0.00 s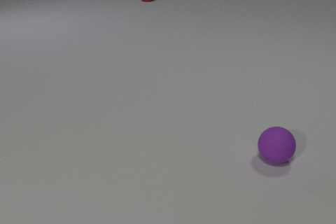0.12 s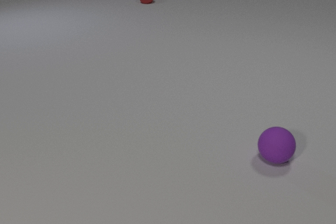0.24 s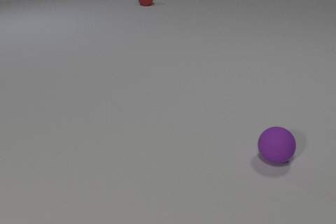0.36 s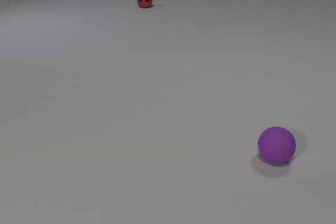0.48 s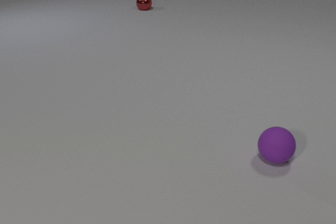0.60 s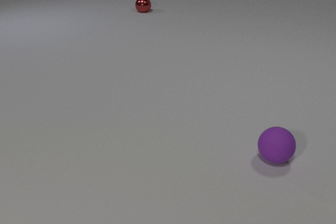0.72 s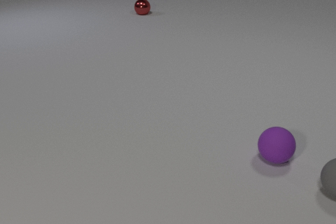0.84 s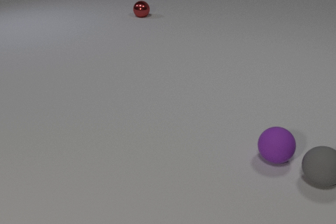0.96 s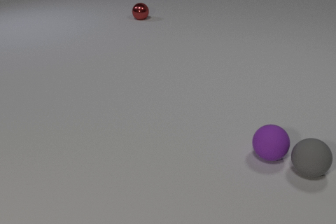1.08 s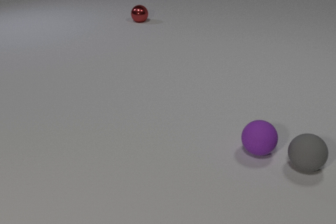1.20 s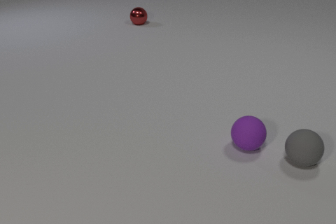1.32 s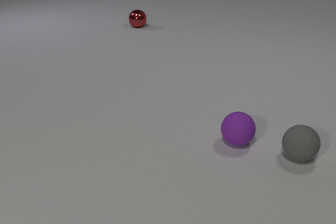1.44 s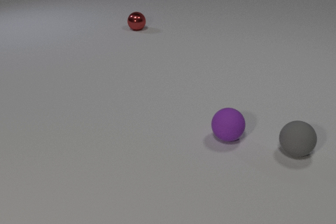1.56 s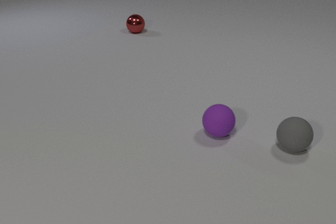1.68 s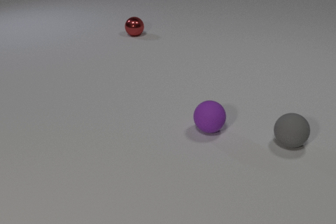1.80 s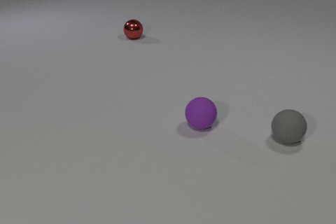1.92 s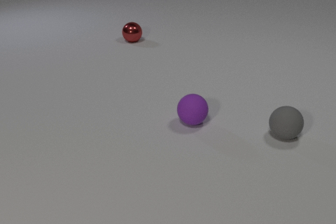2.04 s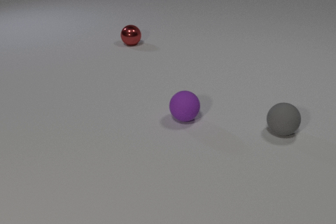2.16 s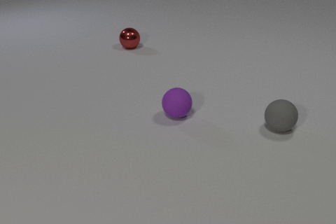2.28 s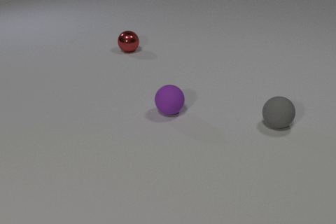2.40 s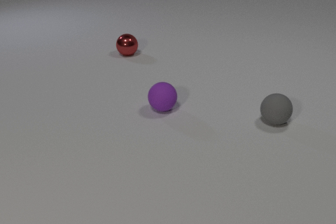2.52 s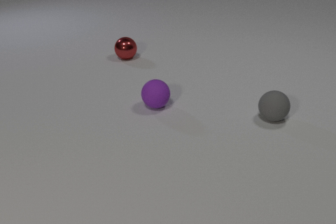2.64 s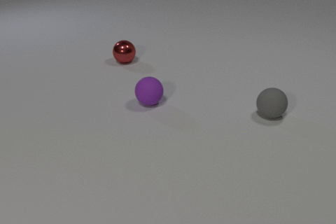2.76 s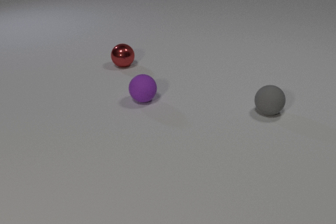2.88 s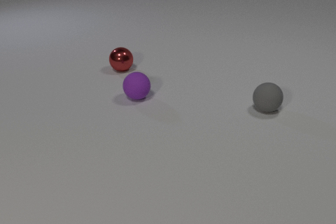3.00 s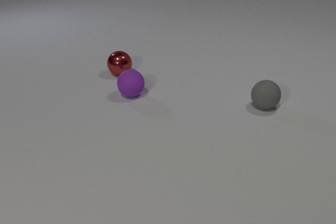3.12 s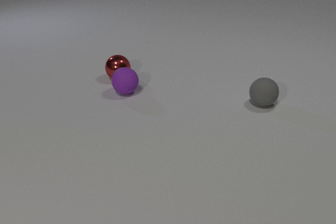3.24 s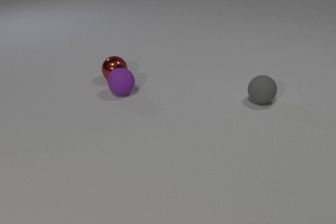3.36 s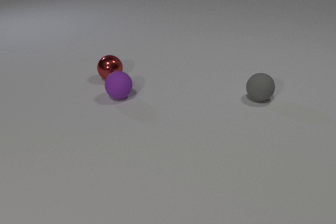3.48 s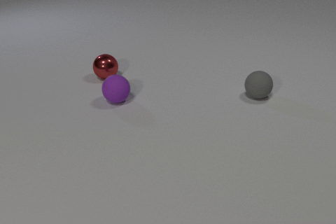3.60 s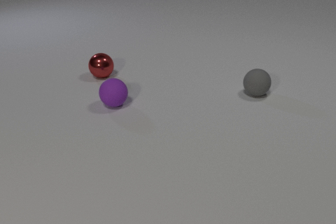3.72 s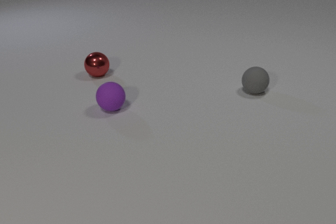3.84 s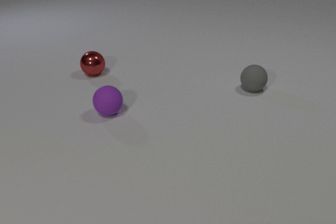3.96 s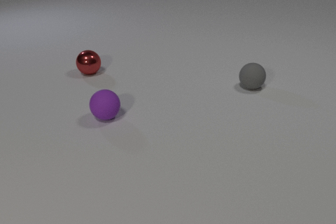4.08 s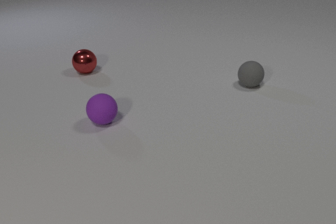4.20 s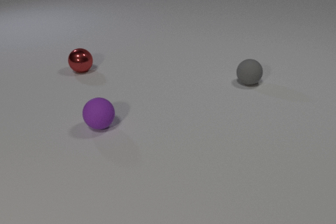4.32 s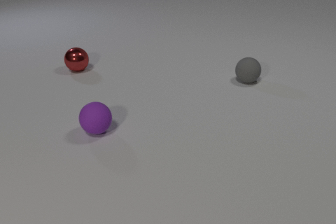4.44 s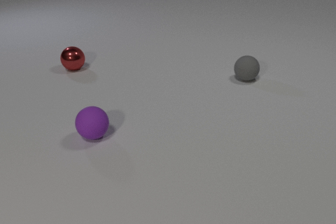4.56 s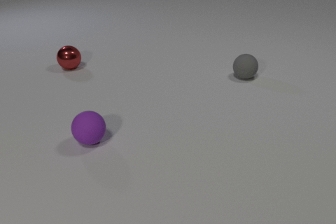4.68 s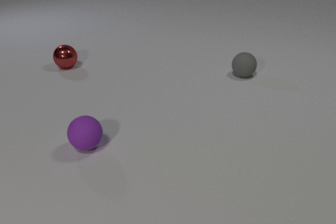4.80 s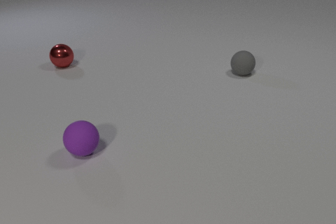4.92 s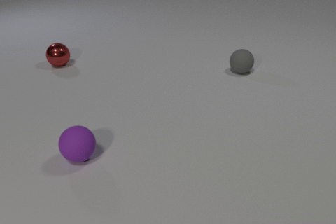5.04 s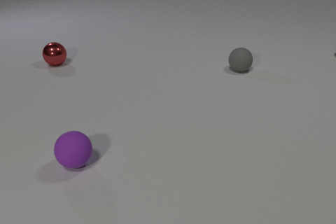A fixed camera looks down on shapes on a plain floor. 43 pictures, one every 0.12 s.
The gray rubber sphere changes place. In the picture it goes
away from the camera.
The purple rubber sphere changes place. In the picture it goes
to the left.
0.00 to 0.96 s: The gray rubber sphere comes in at the right edge, rolls to the left and away from the camera. The red metal sphere rolls toward the camera. The gray rubber sphere and the purple rubber sphere collide.
0.96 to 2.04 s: The gray rubber sphere rolls away from the camera and to the left. The purple rubber sphere rolls to the left and away from the camera. The red metal sphere rolls toward the camera.
2.04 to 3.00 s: The gray rubber sphere rolls away from the camera. The purple rubber sphere rolls to the left and away from the camera. The red metal sphere rolls toward the camera.
3.00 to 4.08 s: The gray rubber sphere rolls away from the camera. The purple rubber sphere rolls toward the camera and to the left. The red metal sphere rolls to the left. The purple rubber sphere and the red metal sphere collide.
4.08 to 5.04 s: The gray rubber sphere rolls away from the camera. The purple rubber sphere rolls toward the camera and to the left. The red metal sphere rolls to the left and away from the camera.
What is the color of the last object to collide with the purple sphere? red.
Are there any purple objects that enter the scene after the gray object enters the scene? no.
What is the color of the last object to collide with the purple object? red.
